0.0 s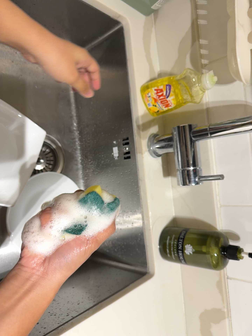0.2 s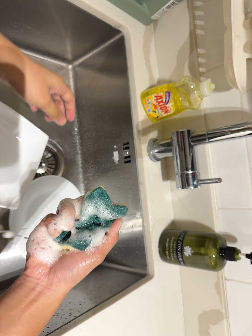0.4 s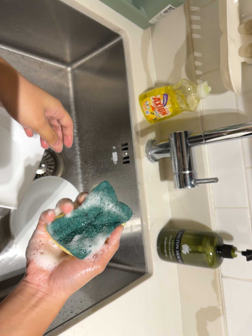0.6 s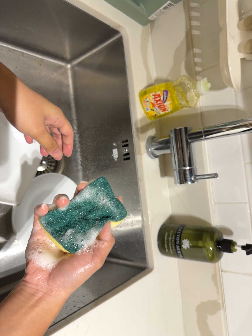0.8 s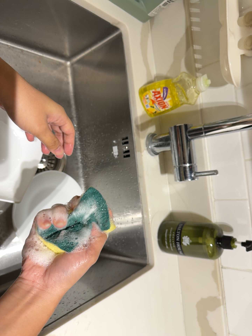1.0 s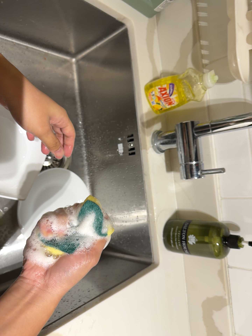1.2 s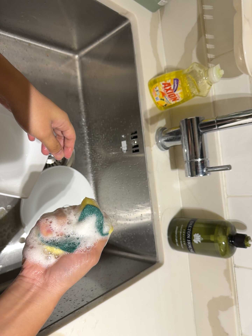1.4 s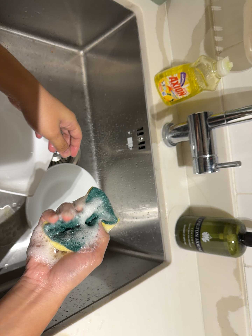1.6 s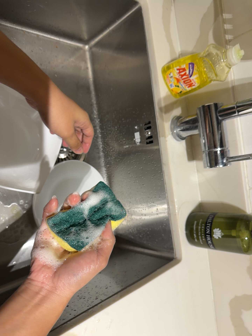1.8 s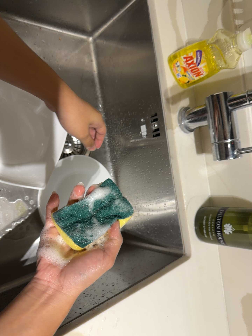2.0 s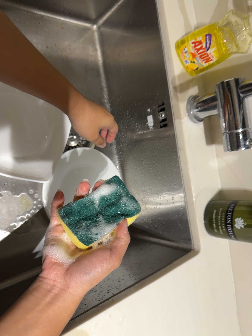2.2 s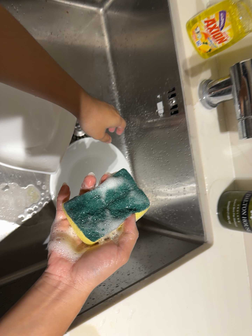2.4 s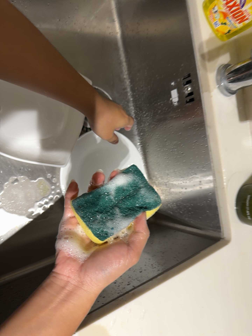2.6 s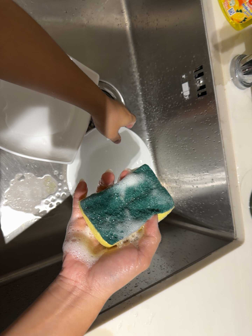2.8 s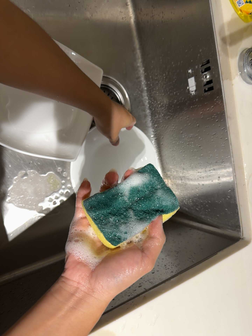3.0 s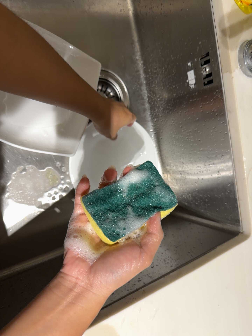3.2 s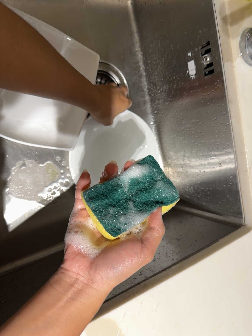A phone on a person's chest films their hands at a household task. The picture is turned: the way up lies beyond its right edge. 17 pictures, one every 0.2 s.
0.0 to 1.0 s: The camera shifts only a little, or ends up much as it began.
1.0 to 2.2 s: The camera swings to its left by about 10 degrees, and the scene slides to the right. It travels forward, about 9 cm, so what stands in front looms larger.
2.2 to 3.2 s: The camera shifts only a little, or ends up much as it began.
The film runs forward here.
